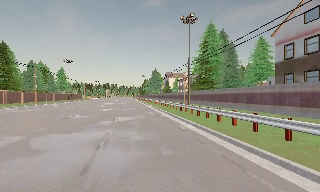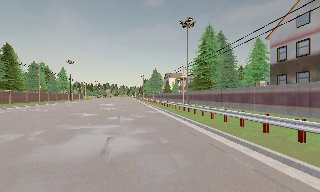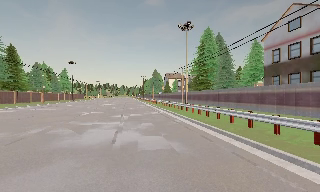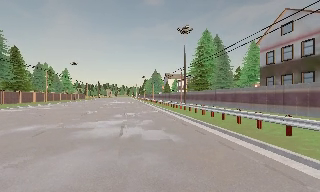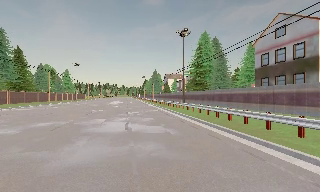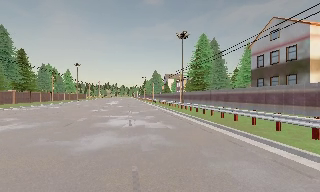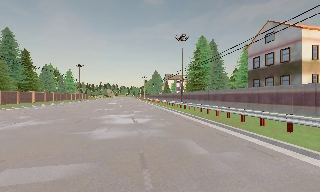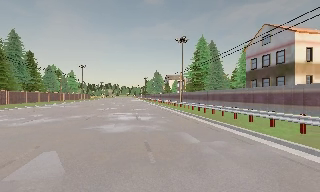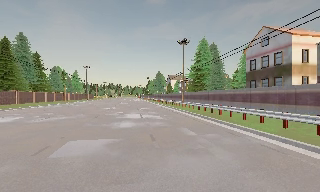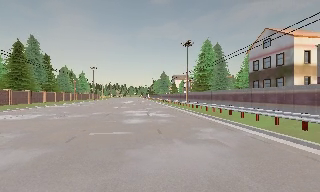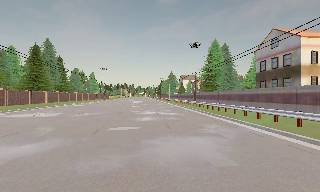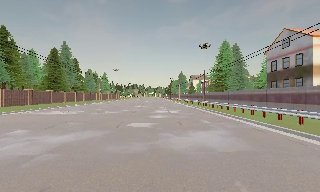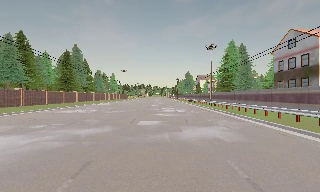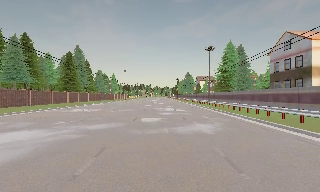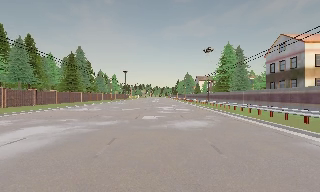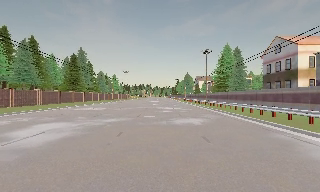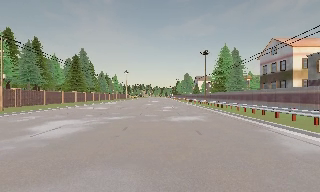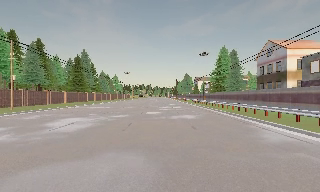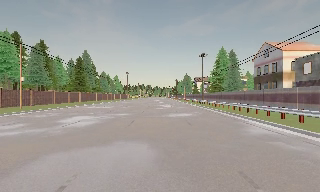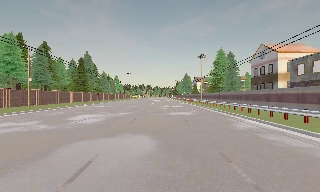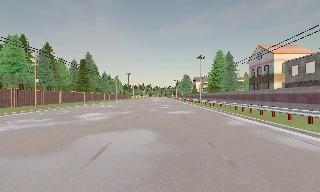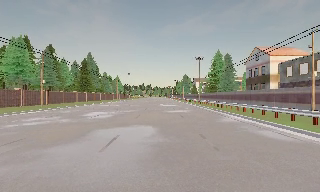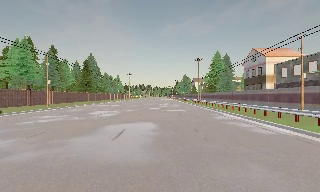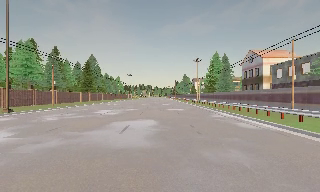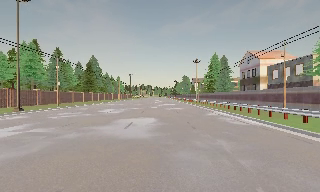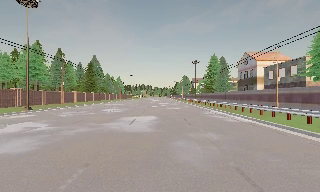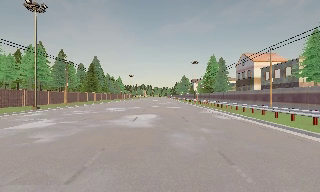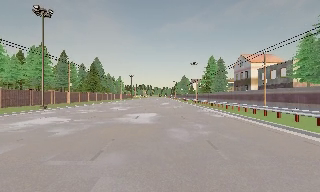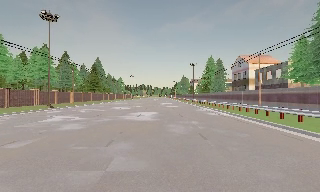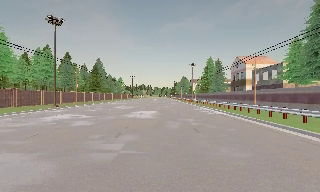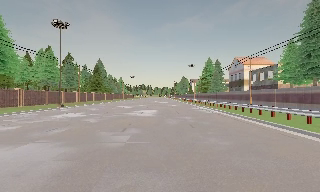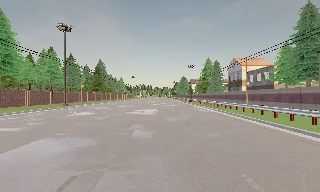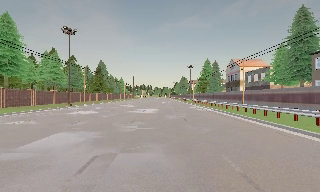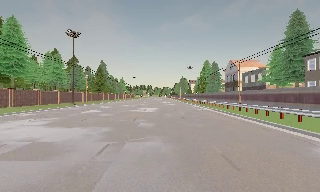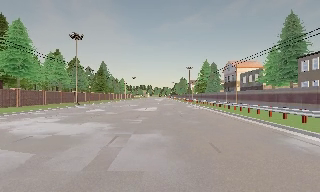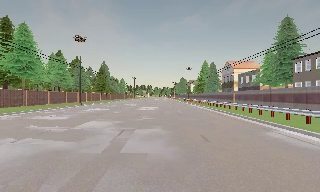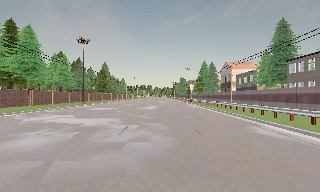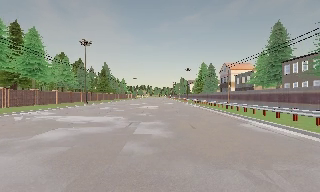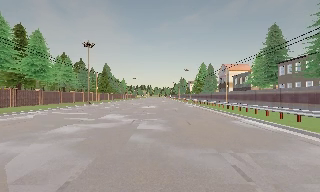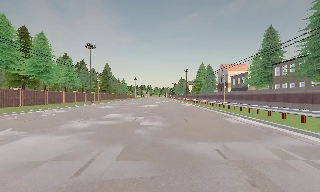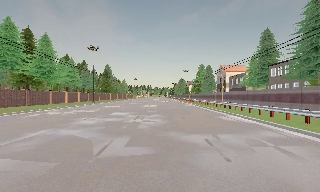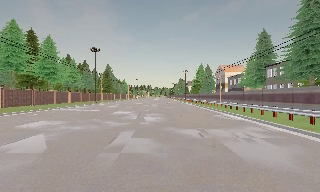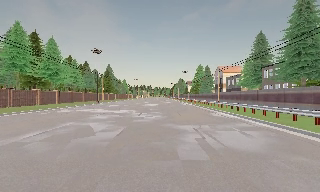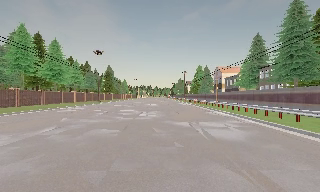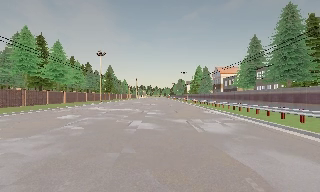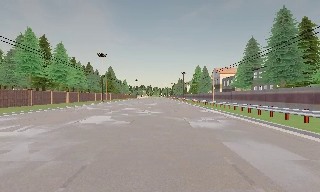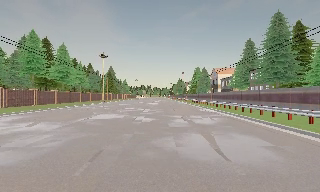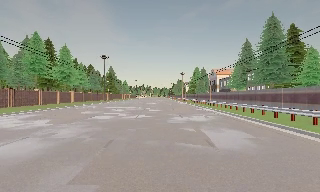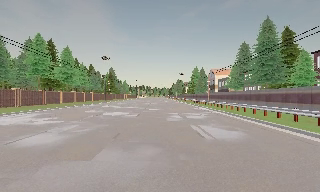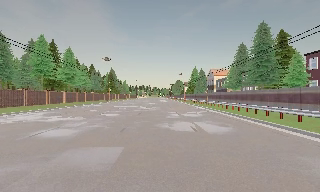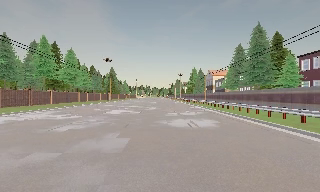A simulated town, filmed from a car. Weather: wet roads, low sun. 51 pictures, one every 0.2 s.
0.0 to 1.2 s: The camera travels backward, about 7 m, so what stands in front gets smaller.
1.2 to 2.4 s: The scene slides to the right, as the camera pans about 10 degrees to its left. It travels backward, about 7 m, so what stands in front gets smaller.
2.4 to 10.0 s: The camera travels backward, about 40 m, so what stands in front gets smaller.
The film runs backward here.
